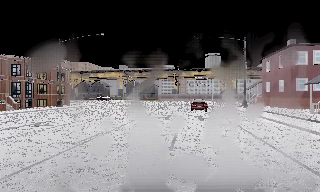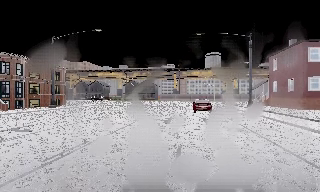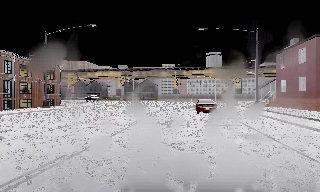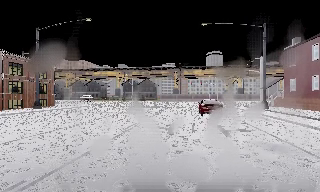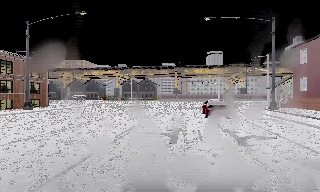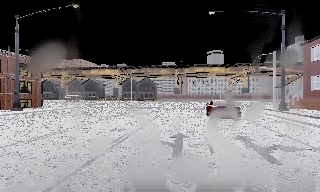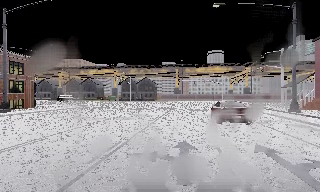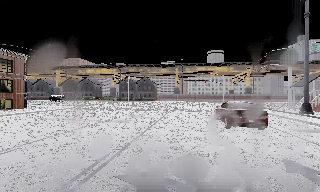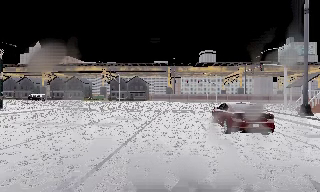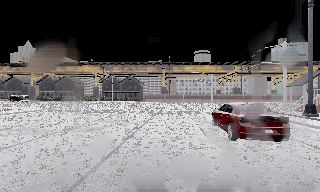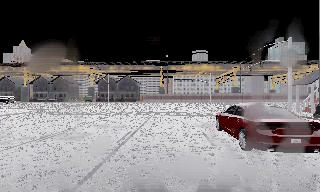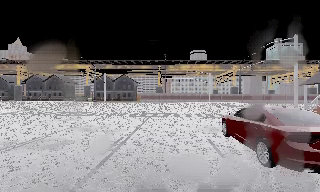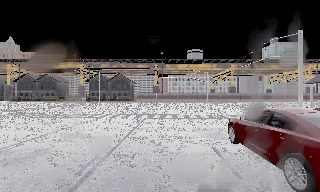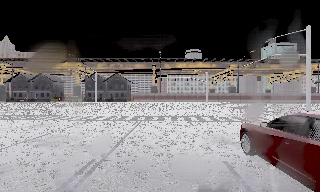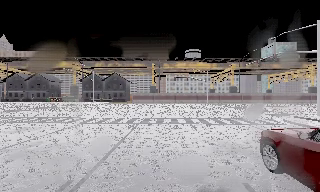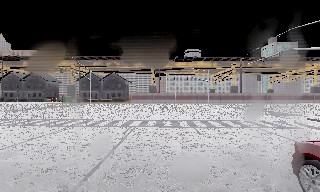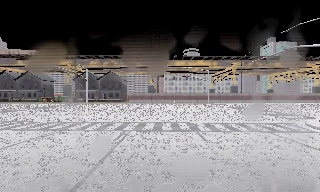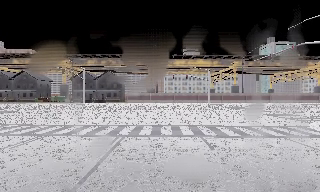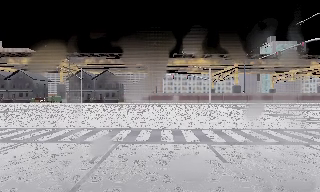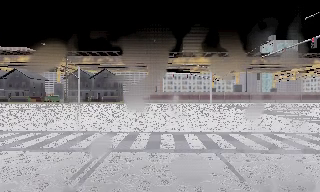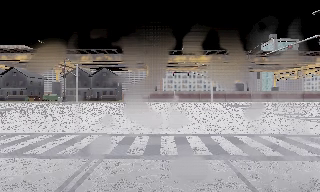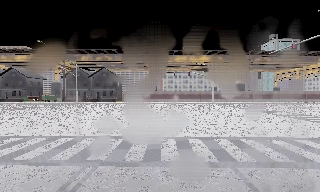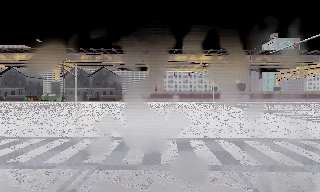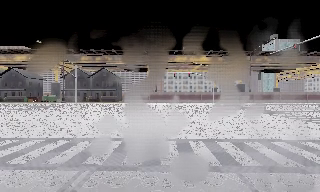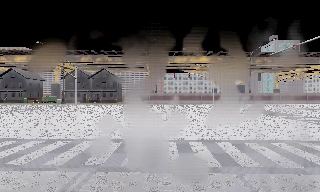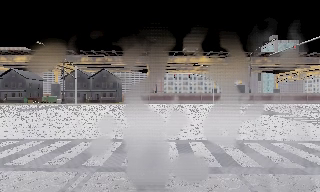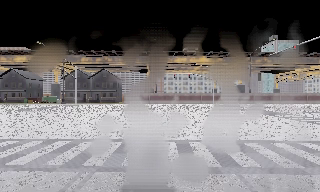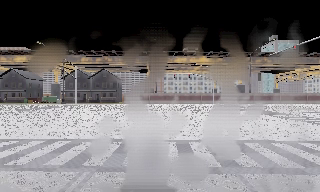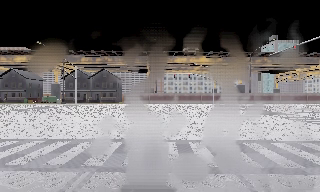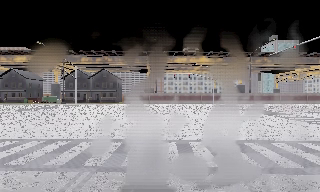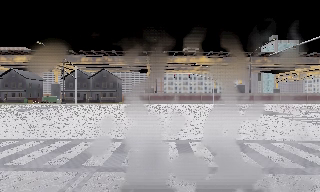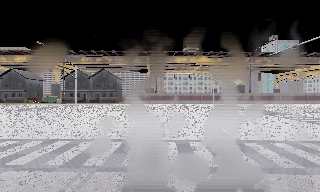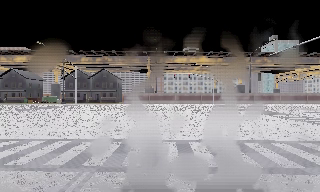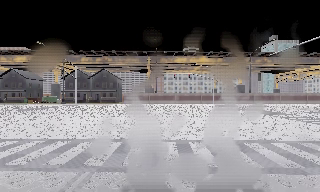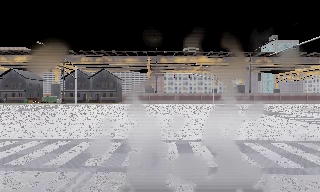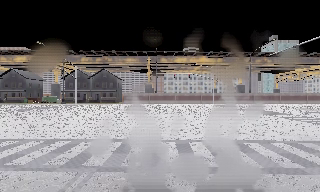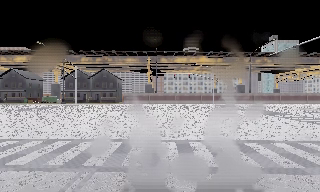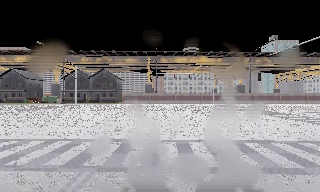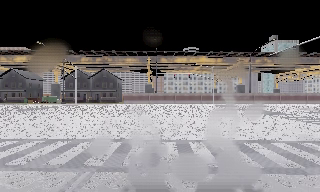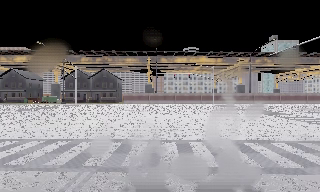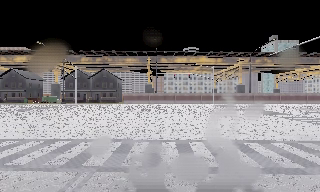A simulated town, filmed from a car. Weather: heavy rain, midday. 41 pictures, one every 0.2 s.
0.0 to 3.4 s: The camera travels forward, about 20 m, so what stands in front looms larger.
3.4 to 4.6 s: The camera travels forward, about 3 m, so what stands in front looms larger. It loses speed.
4.6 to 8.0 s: The camera keeps its place and its aim.
The film runs forward here.
